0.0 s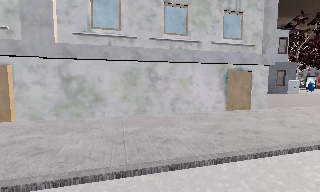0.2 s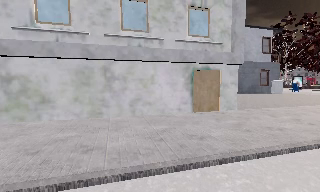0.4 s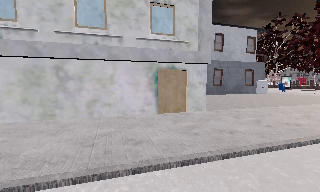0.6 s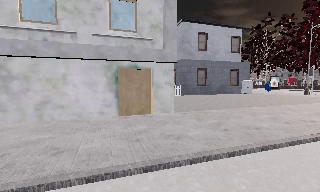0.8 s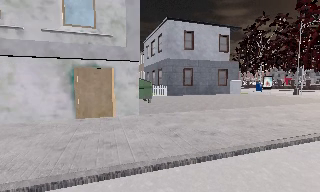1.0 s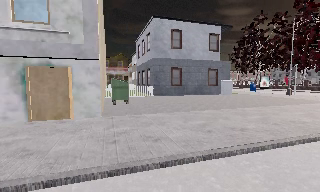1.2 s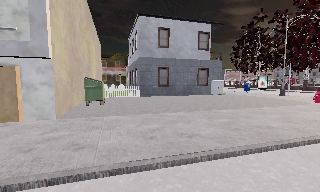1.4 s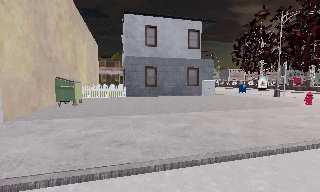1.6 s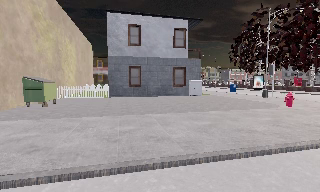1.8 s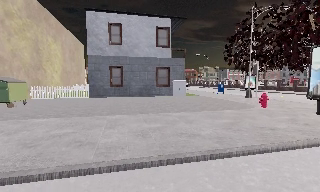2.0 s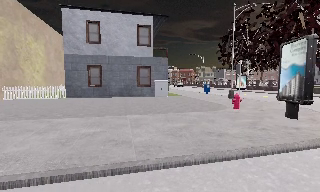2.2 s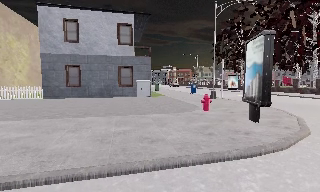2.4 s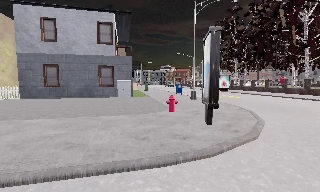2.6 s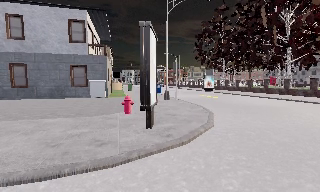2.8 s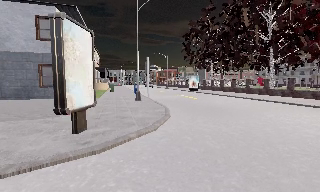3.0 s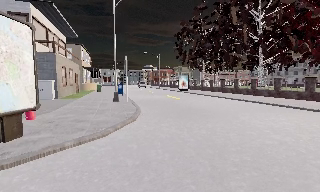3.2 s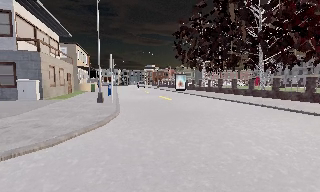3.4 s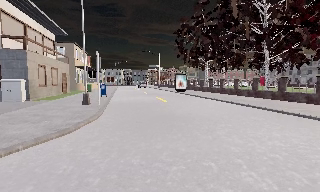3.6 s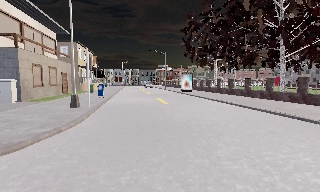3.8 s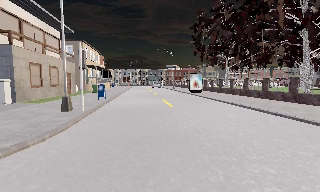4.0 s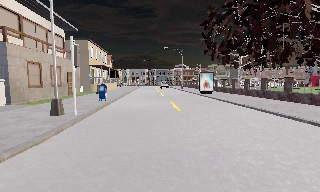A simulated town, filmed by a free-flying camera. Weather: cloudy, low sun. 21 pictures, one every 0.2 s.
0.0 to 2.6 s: The camera travels to its right, about 20 m, so close, fixed things drift to the left.
2.6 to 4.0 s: The camera pans to its left, which is counterclockwise from overhead, by about 10 degrees. It travels forward and to its right, about 9 m, so what stands in front looms larger.
The film runs backward here.
